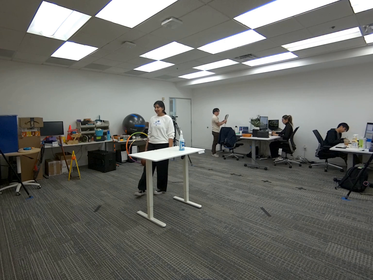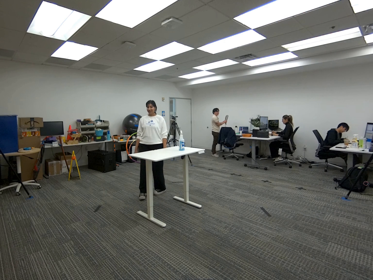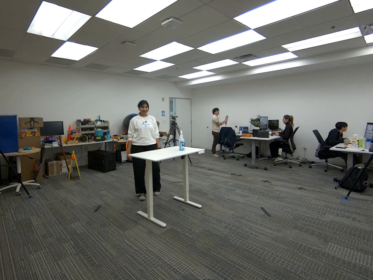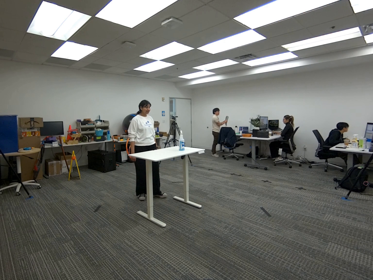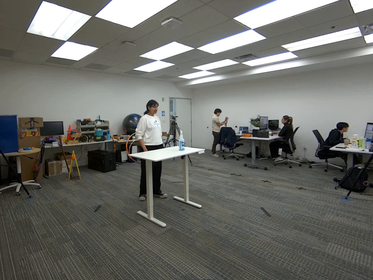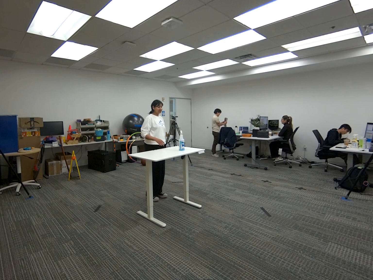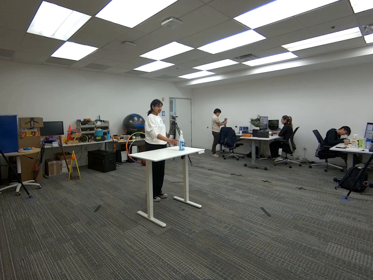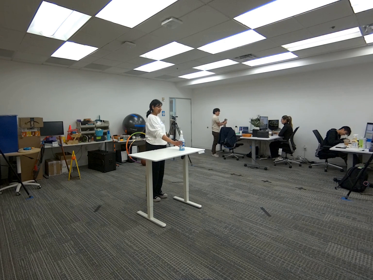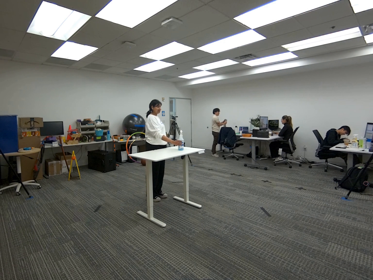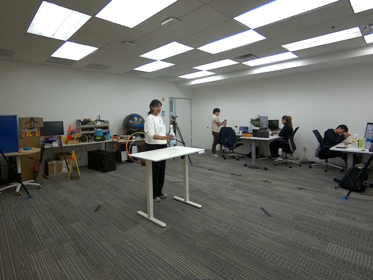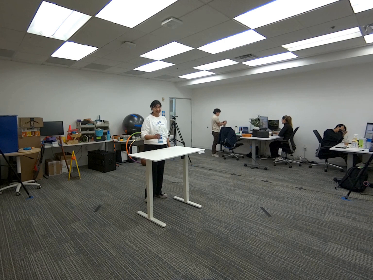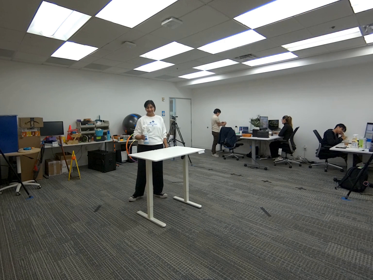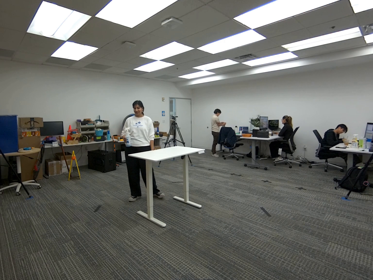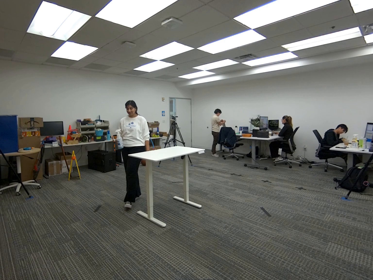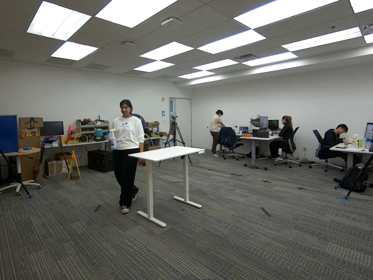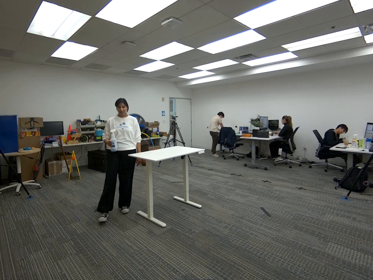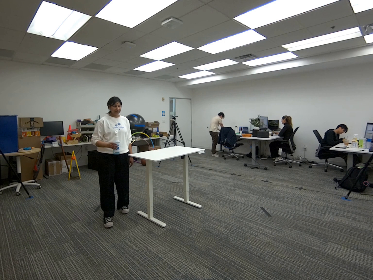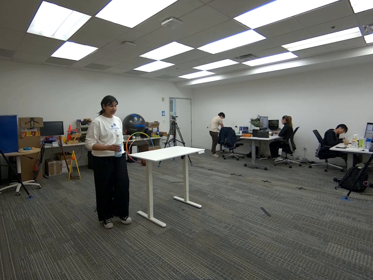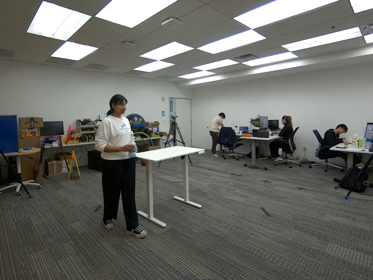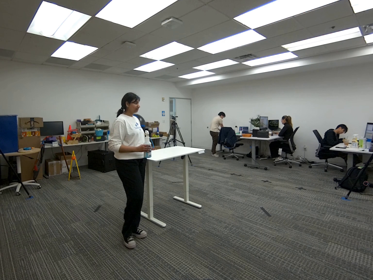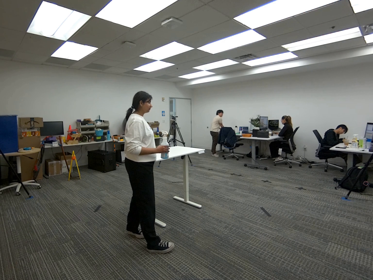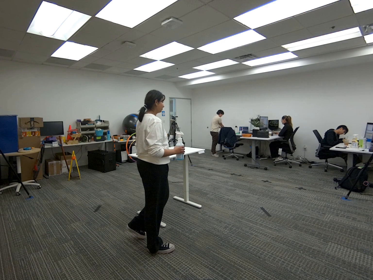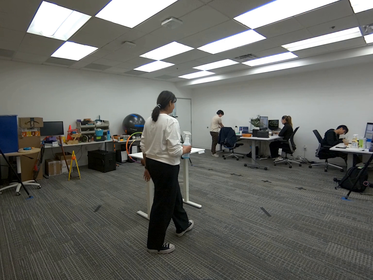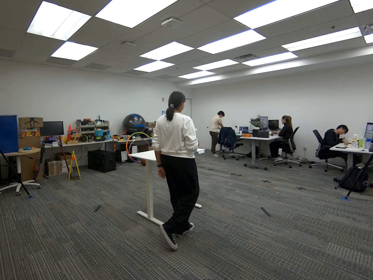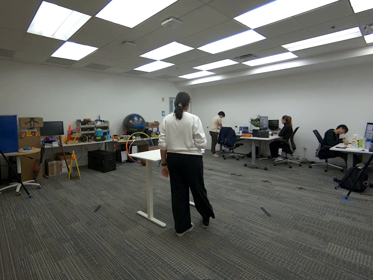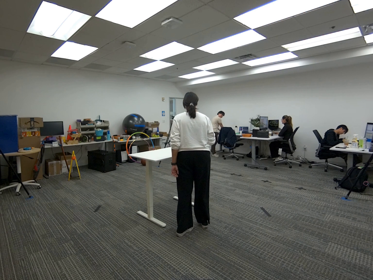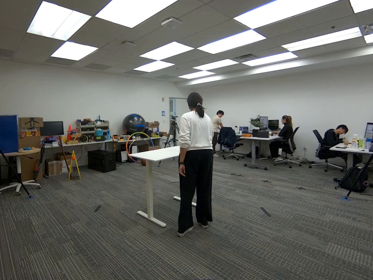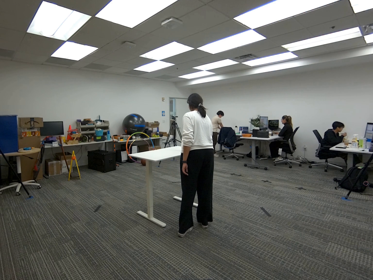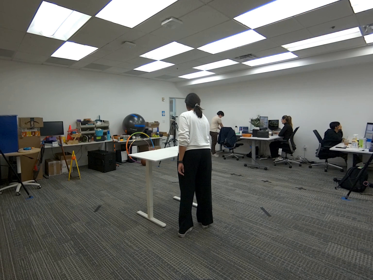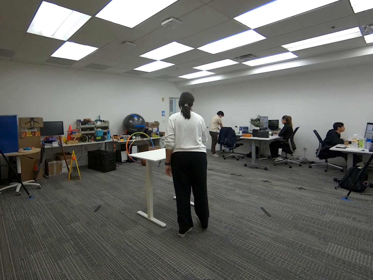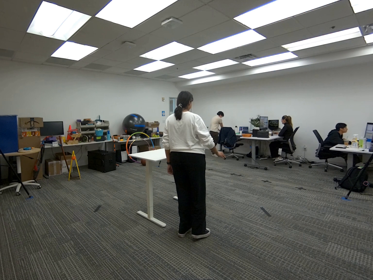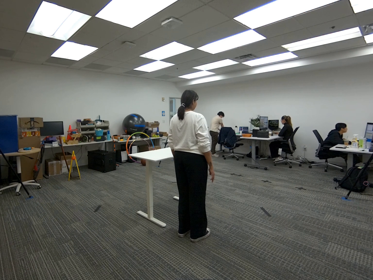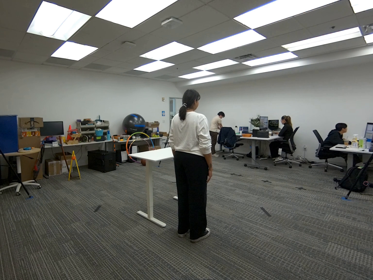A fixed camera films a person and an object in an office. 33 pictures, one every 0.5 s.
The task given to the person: Walk to the spray bottle on the white desk, pick up the spray bottle with your right hand and place it back on the white desk.
